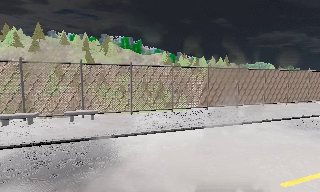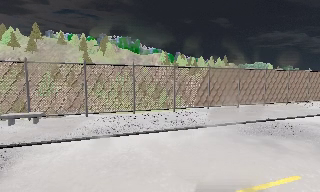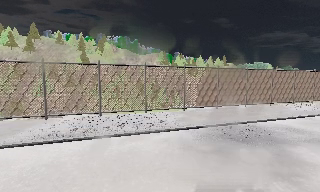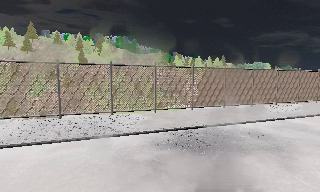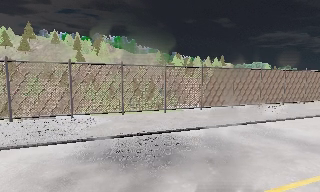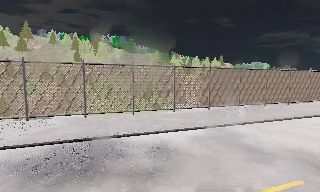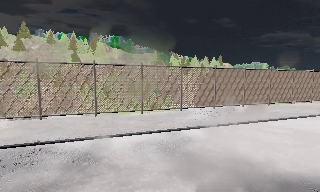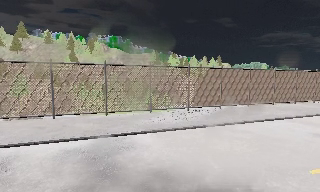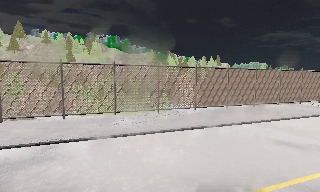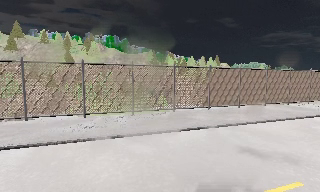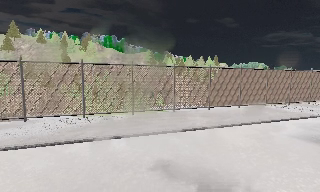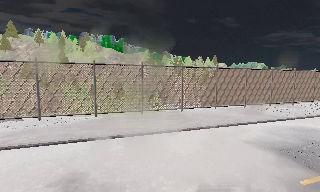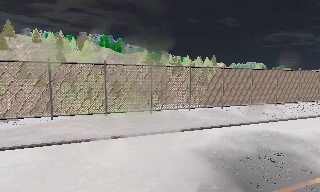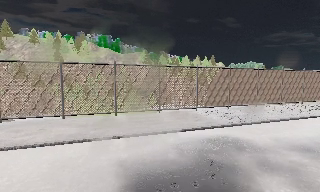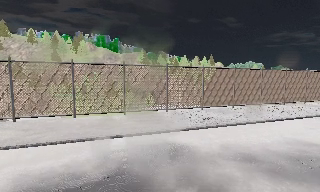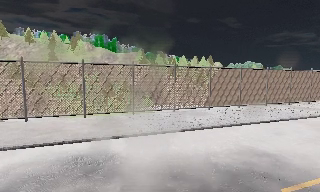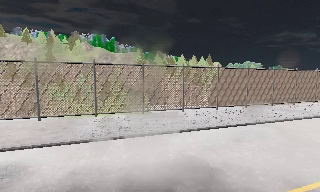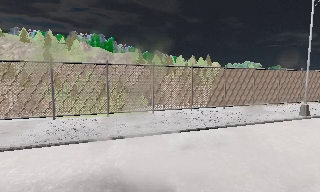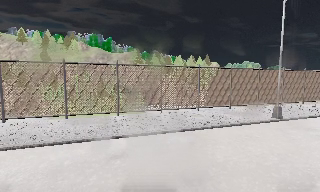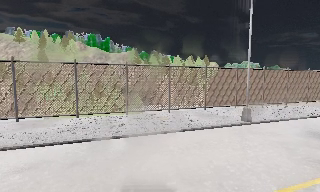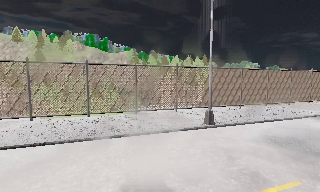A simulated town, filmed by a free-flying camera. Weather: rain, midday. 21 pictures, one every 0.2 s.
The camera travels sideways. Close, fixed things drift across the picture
to the left.
0.0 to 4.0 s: The camera travels to its right, about 45 m, so close, fixed things drift to the left.
The film runs forward here.
